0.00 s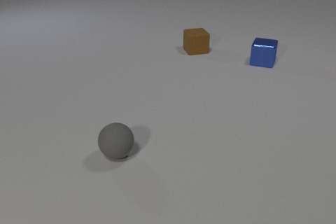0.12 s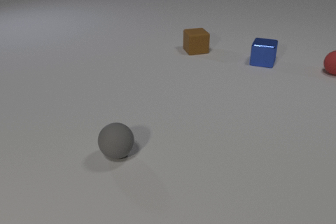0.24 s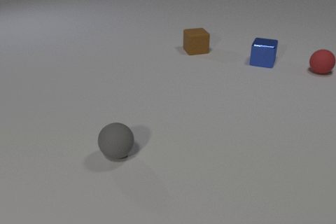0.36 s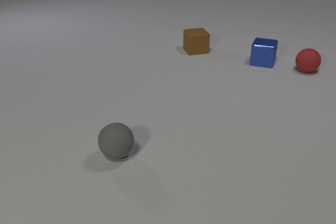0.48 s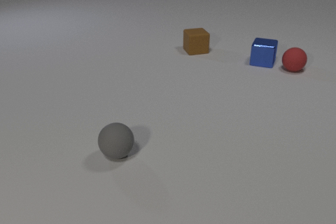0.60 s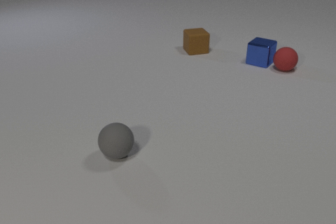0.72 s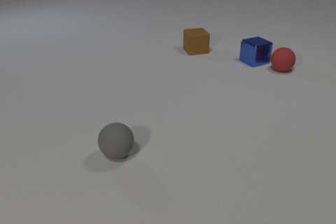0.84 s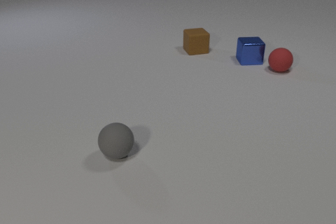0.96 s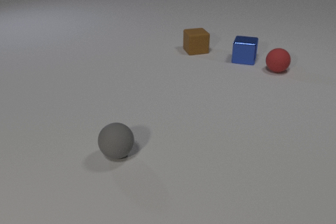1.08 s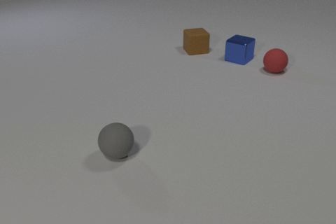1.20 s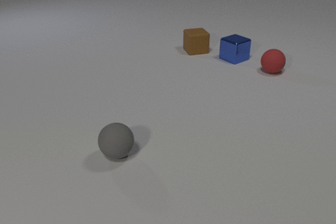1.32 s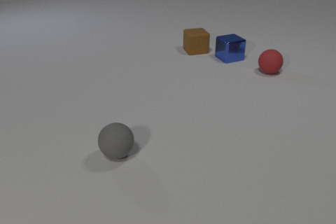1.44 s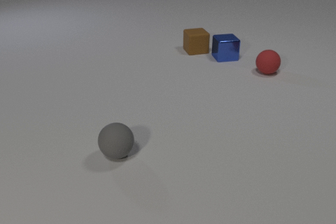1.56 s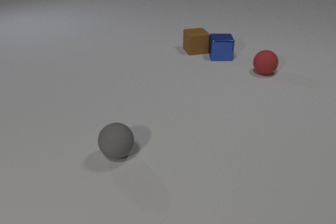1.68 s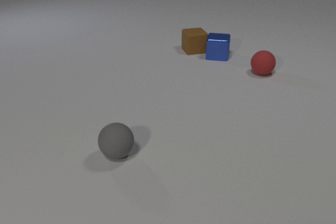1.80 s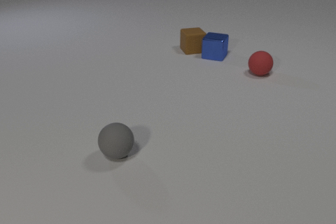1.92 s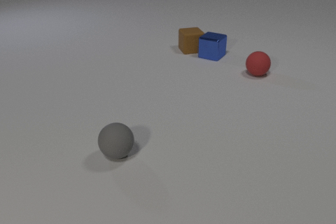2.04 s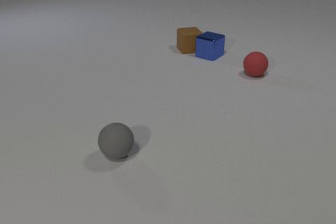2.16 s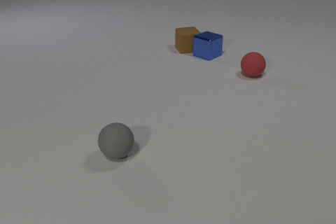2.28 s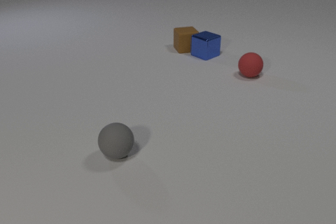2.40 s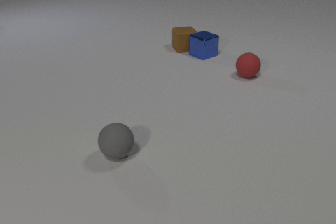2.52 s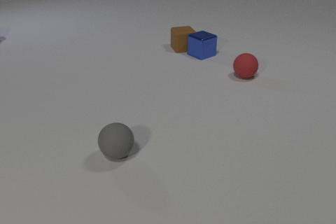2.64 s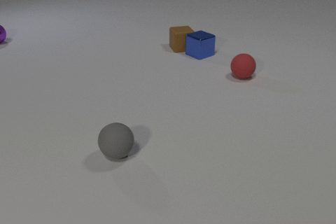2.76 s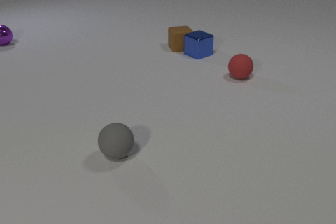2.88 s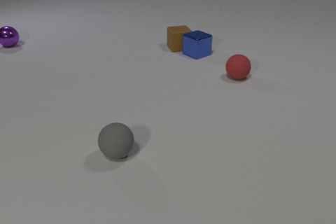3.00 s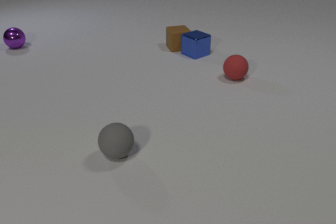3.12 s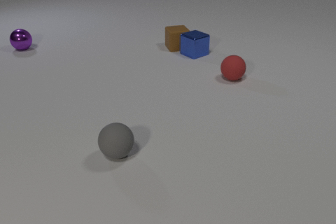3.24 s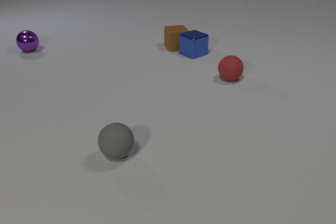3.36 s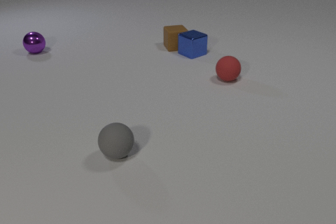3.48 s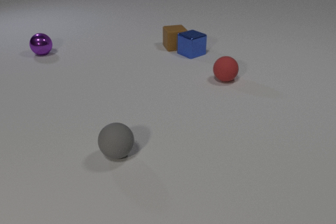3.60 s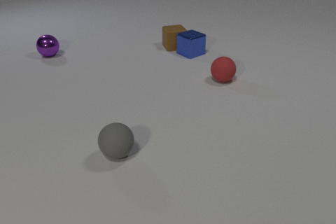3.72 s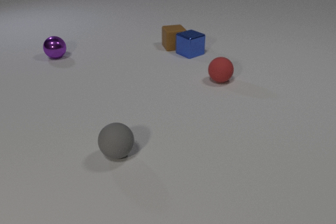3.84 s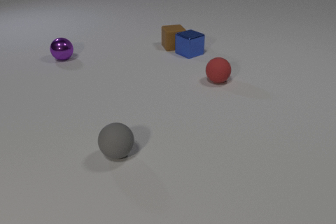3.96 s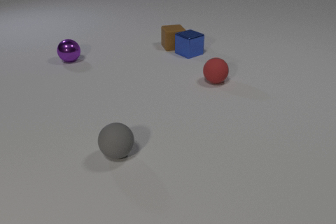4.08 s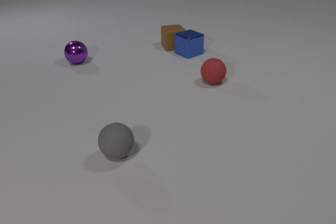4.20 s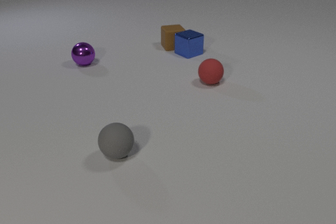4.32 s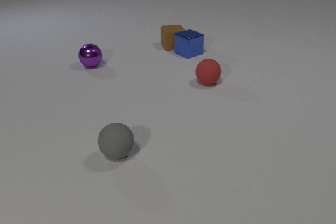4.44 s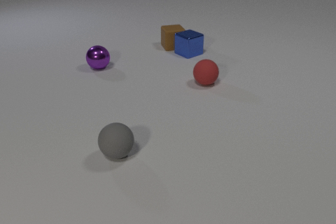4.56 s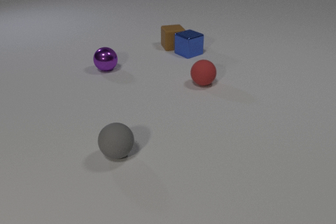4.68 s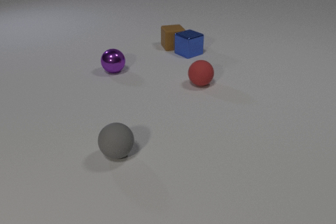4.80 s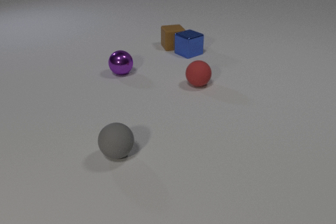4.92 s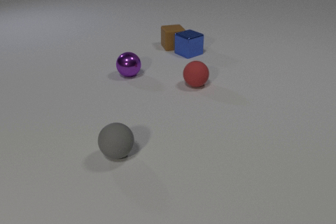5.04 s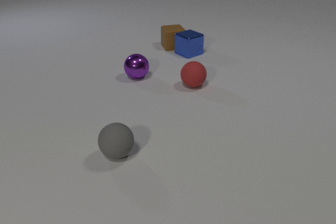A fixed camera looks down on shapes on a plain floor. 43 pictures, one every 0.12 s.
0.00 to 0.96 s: The red rubber sphere comes in at the right edge, rolls to the left. The blue metal cube slides to the left, spins so that its near face slides to the left, clockwise seen from above. The red rubber sphere and the blue metal cube collide.
0.96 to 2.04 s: The red rubber sphere rolls to the left and toward the camera. The blue metal cube slides to the left, spins so that its near face slides to the left, clockwise seen from above. The brown rubber cube slides to the left. The blue metal cube and the brown rubber cube collide.
2.04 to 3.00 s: The red rubber sphere rolls to the left and toward the camera. The blue metal cube slides to the left. The purple metal sphere comes in at the left edge, rolls toward the camera and to the right. The brown rubber cube slides to the left and away from the camera.
3.00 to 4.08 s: The red rubber sphere rolls to the left and toward the camera. The blue metal cube slides to the left. The purple metal sphere rolls toward the camera and to the right. The brown rubber cube slides to the left.
4.08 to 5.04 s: The red rubber sphere rolls to the left and toward the camera. The purple metal sphere rolls to the right and toward the camera.
Are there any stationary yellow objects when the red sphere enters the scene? no.
What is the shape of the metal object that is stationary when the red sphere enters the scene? cube.
What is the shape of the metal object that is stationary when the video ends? cube.
